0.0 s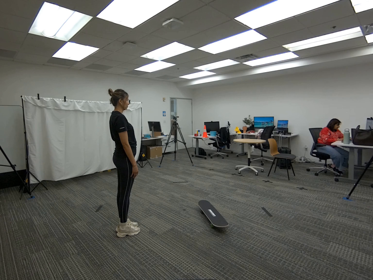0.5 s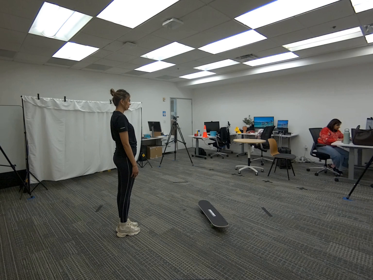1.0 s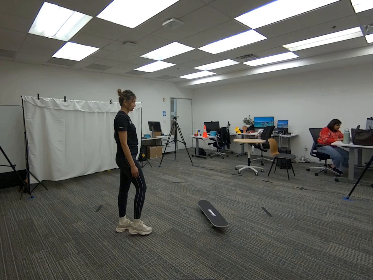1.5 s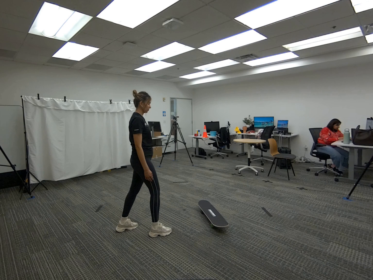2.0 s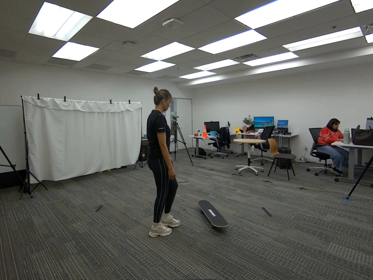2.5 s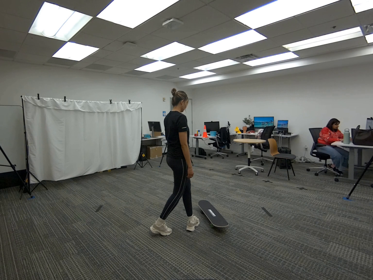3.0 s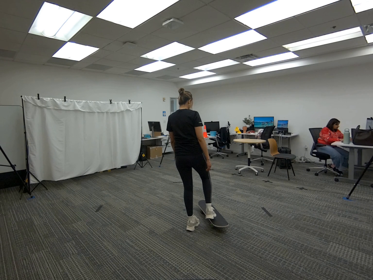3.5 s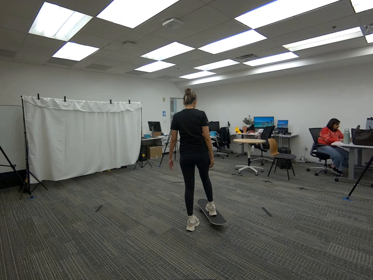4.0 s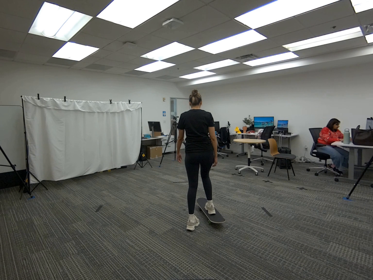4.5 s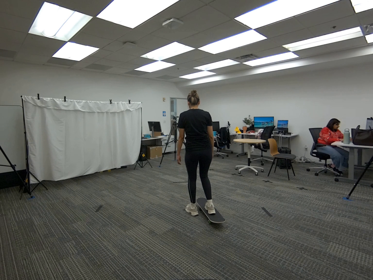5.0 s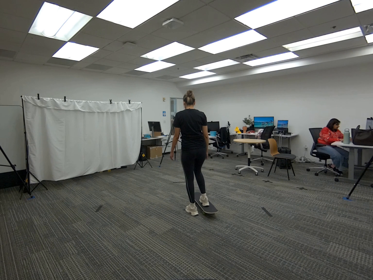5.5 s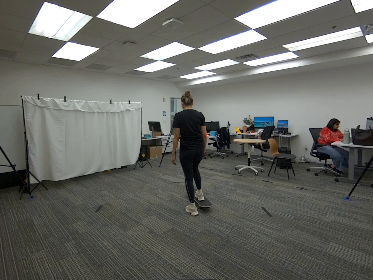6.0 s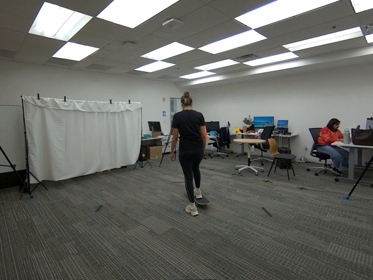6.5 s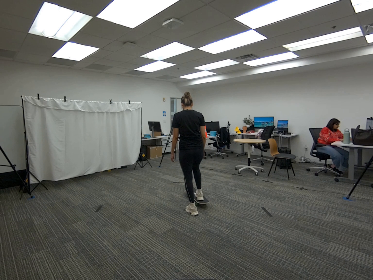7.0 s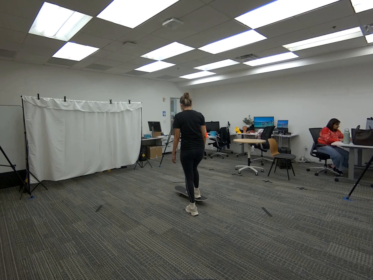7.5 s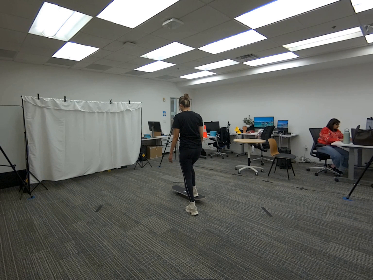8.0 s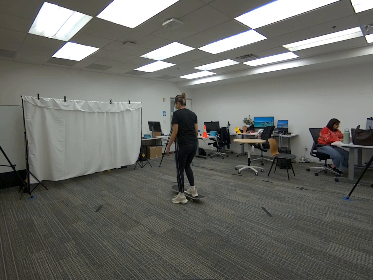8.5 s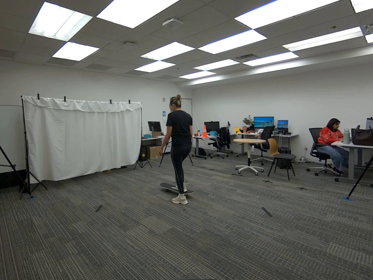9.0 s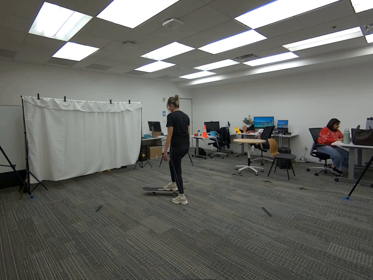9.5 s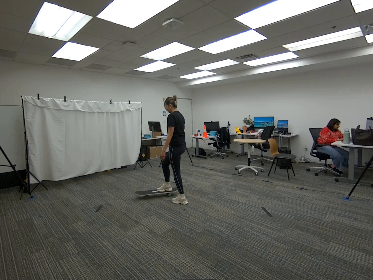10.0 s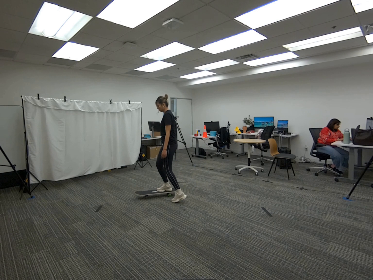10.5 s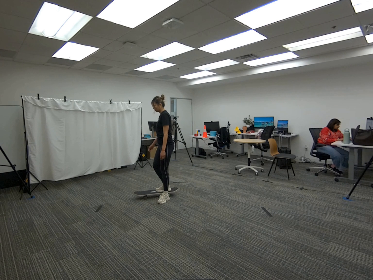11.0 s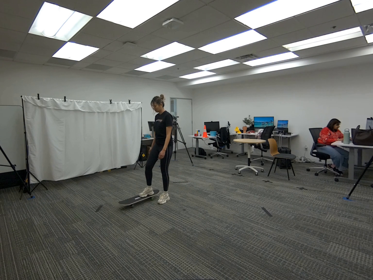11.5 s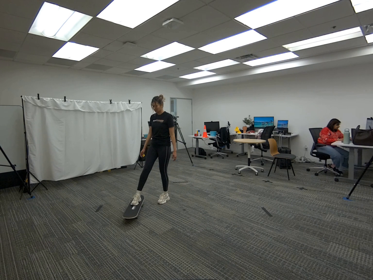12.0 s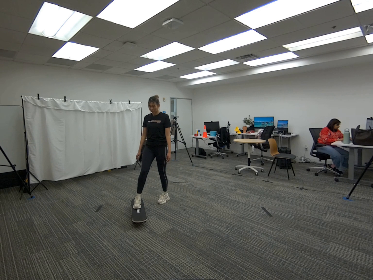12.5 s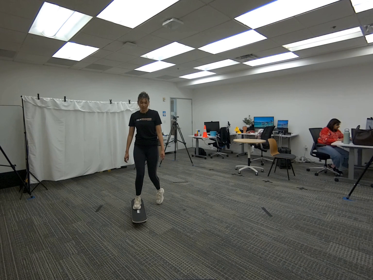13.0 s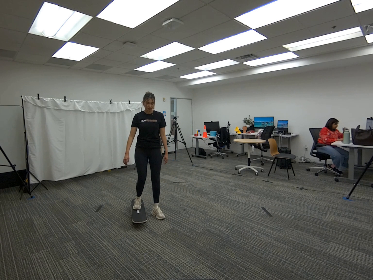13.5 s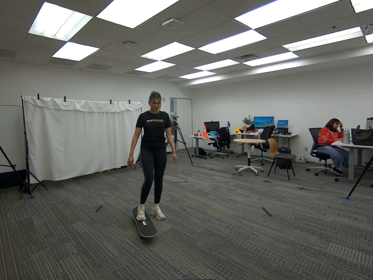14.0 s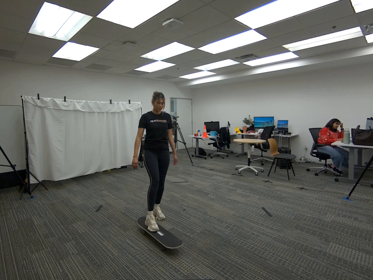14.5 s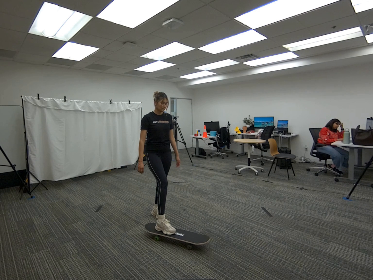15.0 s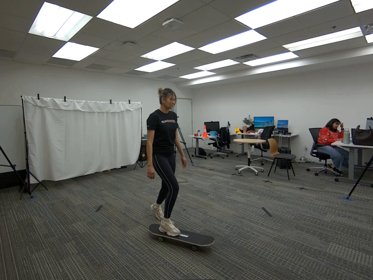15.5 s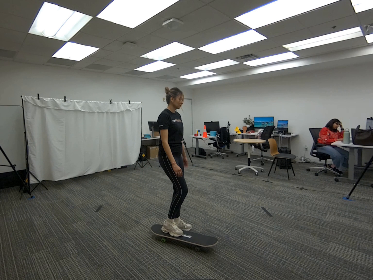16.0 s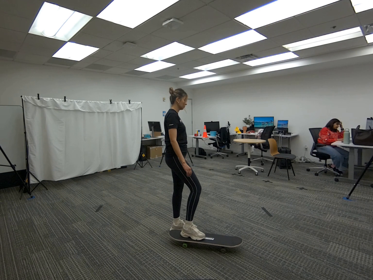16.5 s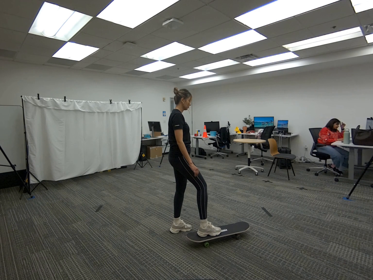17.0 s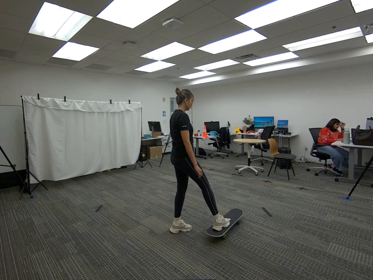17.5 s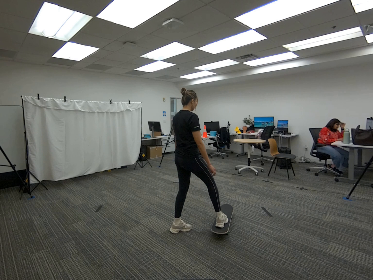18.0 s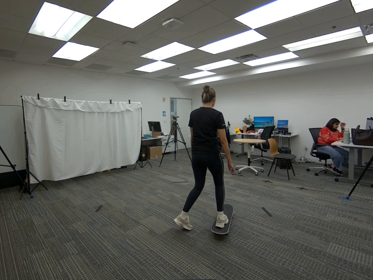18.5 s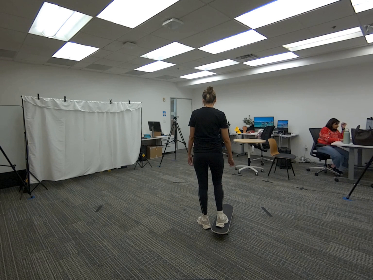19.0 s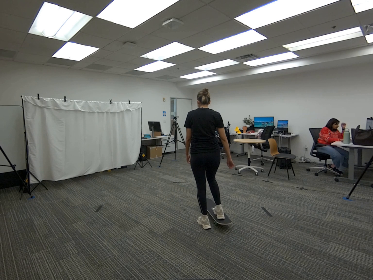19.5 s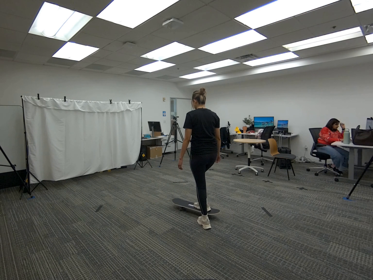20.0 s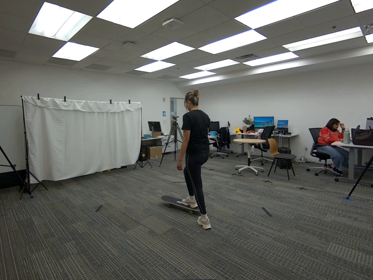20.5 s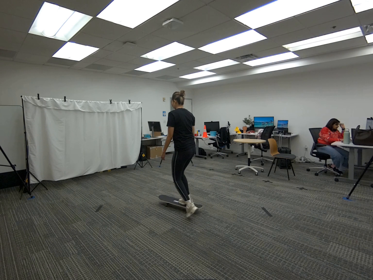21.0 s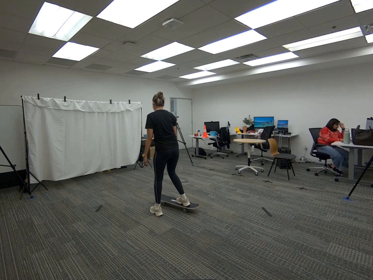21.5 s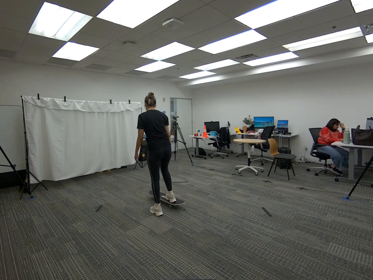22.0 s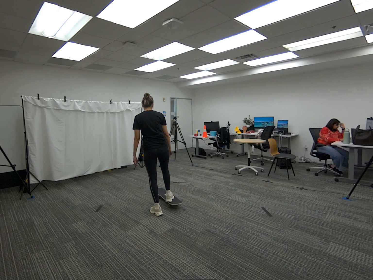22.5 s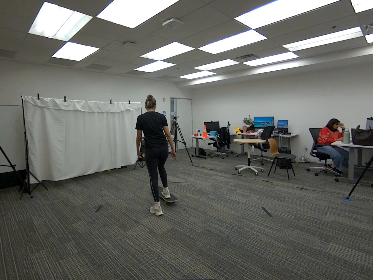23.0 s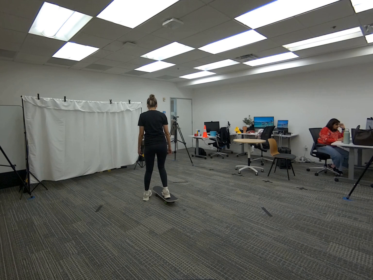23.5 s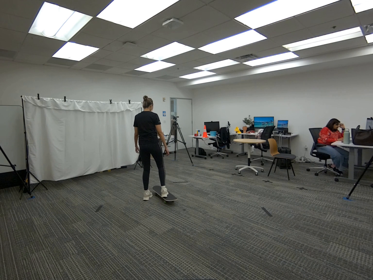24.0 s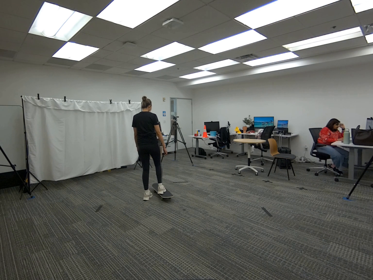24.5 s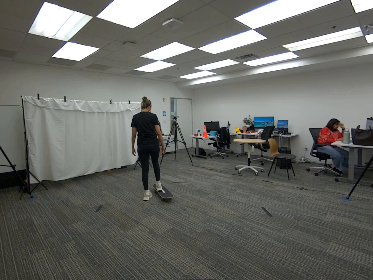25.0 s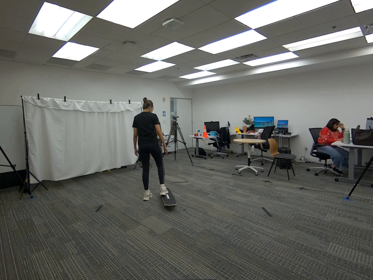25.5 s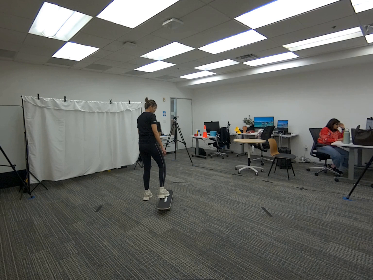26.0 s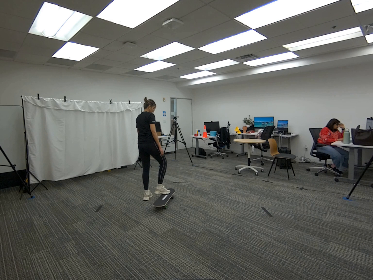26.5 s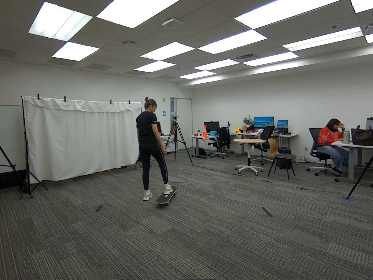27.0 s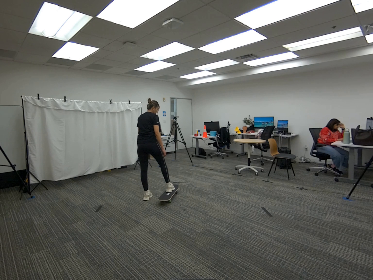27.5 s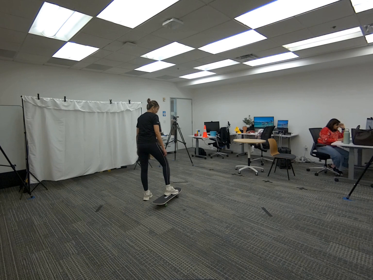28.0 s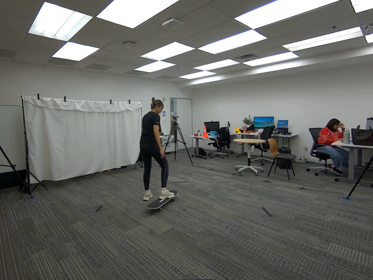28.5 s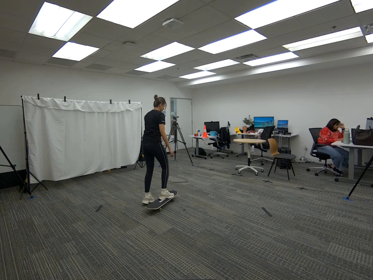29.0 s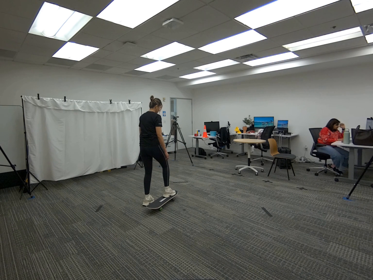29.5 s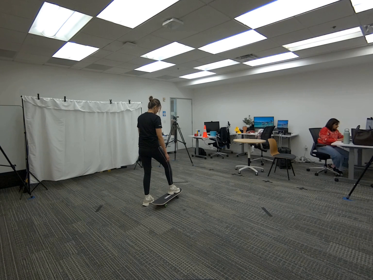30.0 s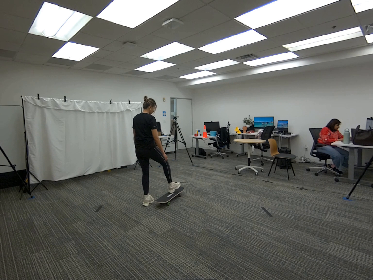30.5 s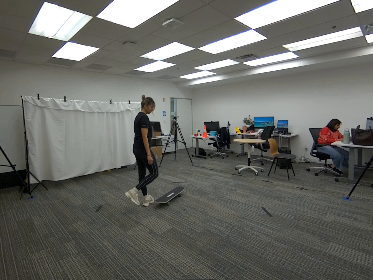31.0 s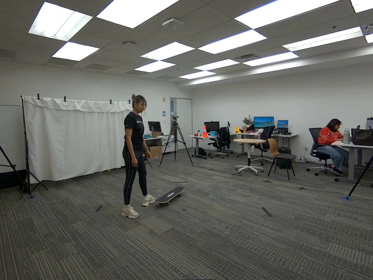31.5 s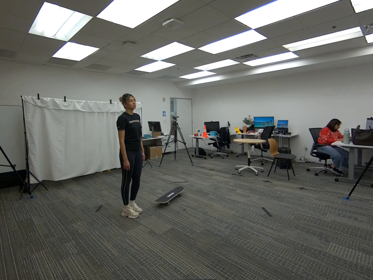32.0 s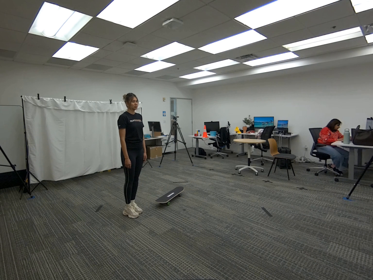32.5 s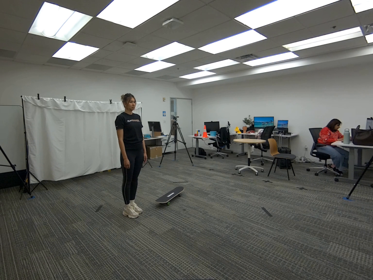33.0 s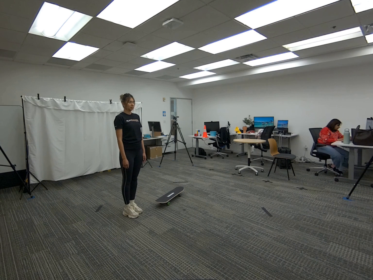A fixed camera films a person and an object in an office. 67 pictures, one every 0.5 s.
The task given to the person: Walk to the skateboard on the floor. Use one of your foot to push the skateboard around the ground within the bounding area. Stop pushing the skateboard when finish.
